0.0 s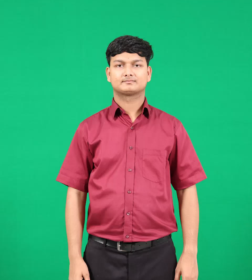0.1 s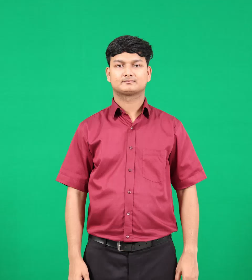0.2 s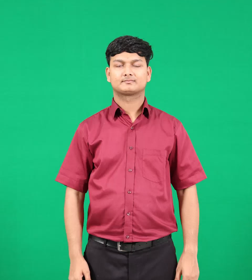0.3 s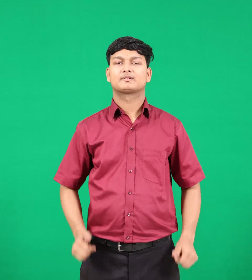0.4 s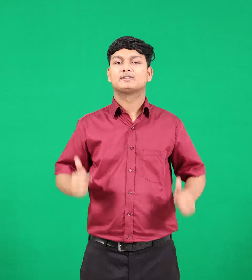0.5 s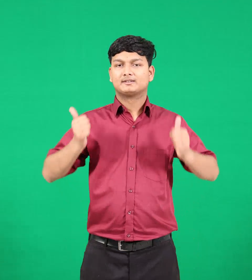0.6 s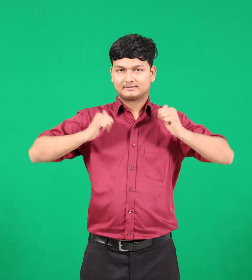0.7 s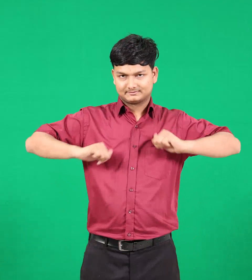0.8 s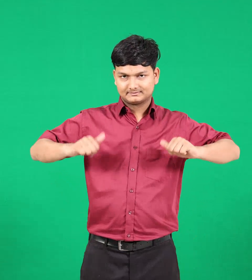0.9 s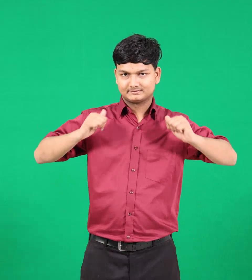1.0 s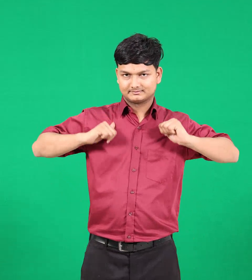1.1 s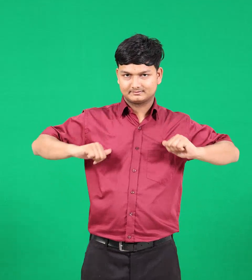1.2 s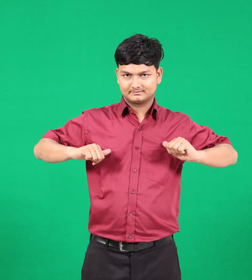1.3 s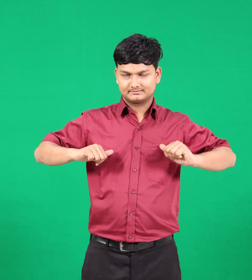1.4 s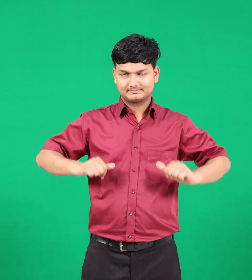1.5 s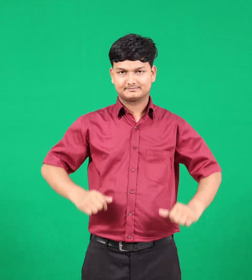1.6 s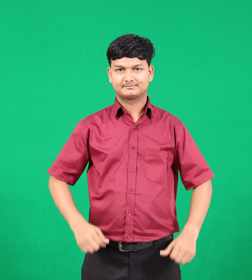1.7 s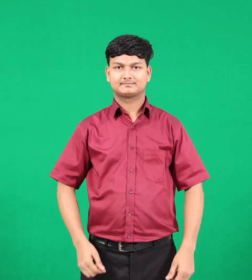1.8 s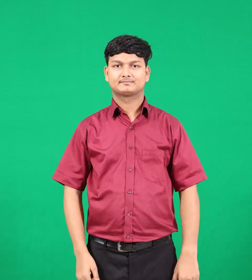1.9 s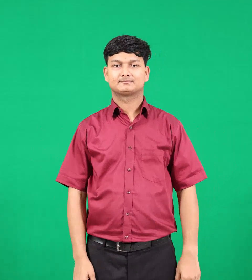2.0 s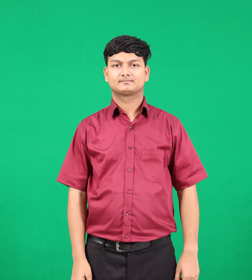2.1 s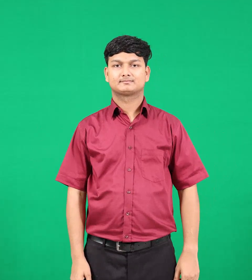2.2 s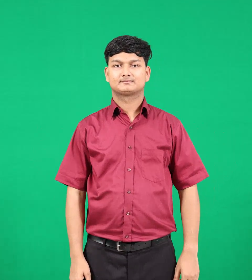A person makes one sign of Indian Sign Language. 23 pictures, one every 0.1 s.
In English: bag
